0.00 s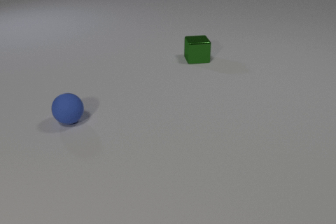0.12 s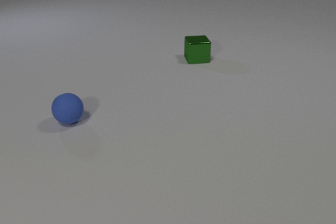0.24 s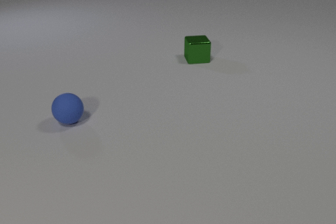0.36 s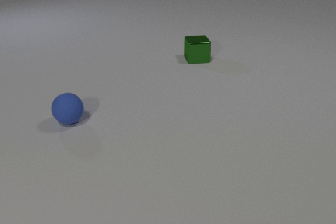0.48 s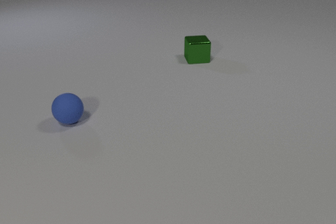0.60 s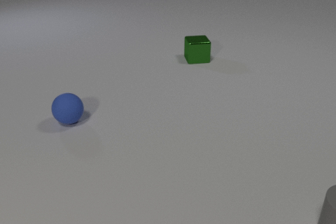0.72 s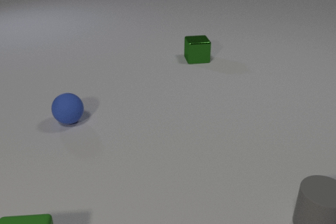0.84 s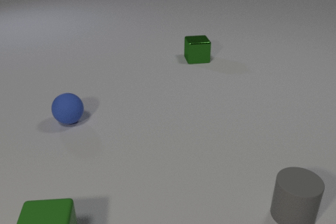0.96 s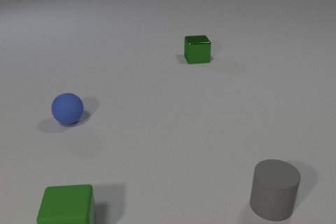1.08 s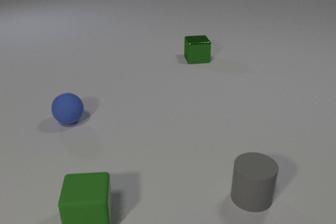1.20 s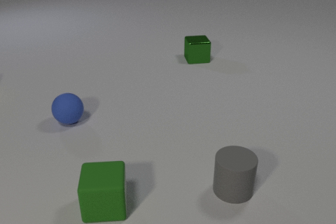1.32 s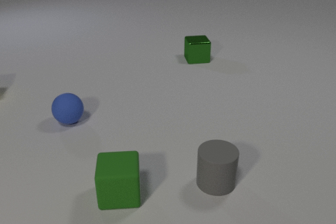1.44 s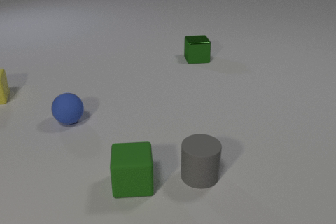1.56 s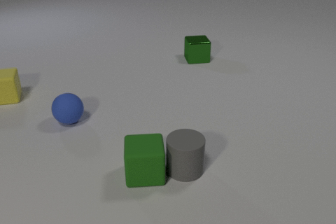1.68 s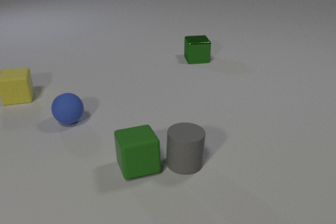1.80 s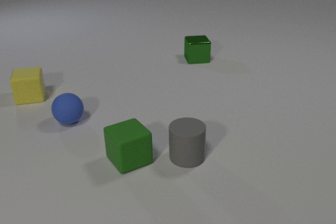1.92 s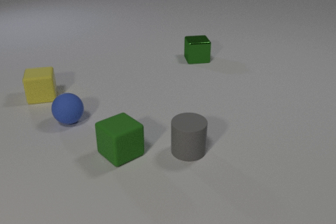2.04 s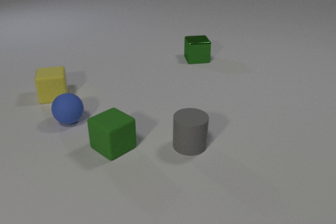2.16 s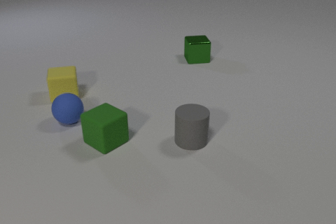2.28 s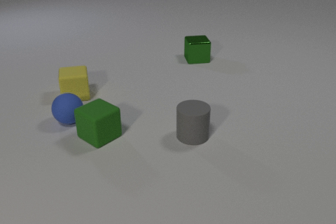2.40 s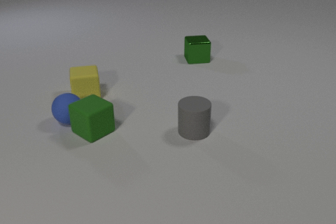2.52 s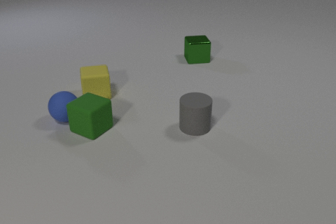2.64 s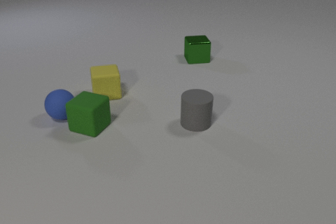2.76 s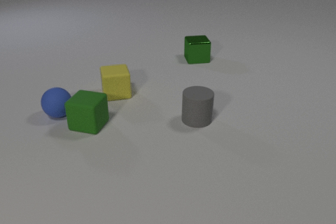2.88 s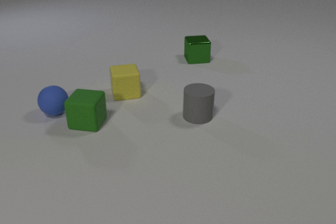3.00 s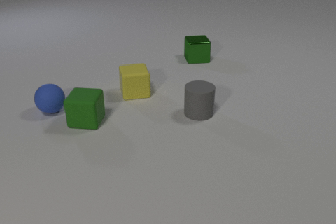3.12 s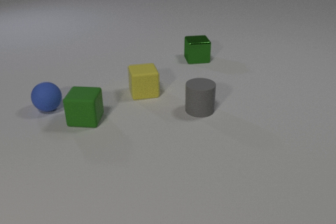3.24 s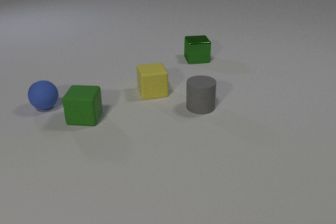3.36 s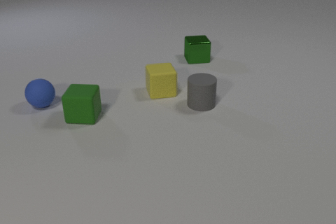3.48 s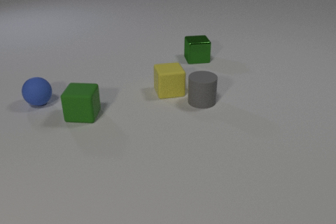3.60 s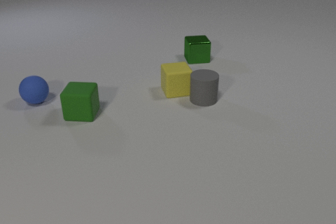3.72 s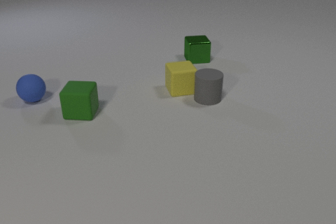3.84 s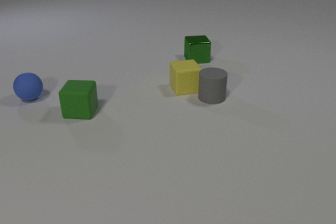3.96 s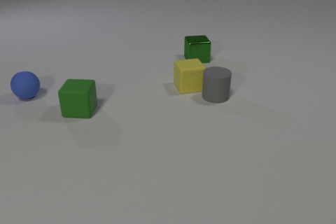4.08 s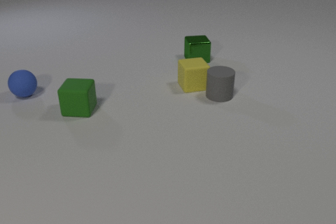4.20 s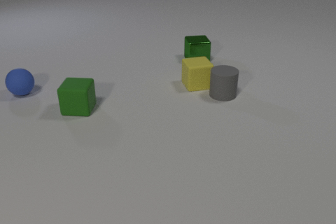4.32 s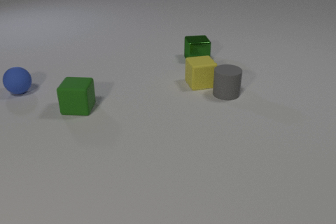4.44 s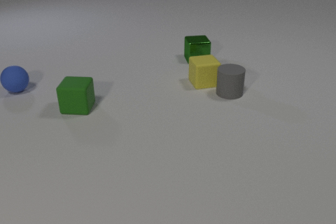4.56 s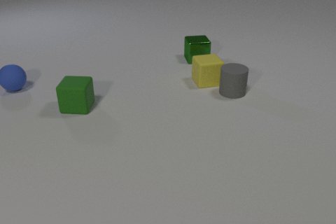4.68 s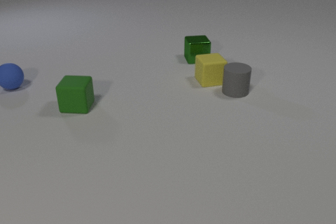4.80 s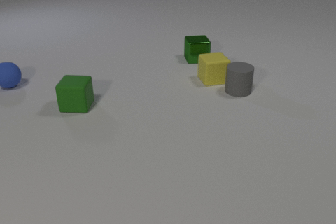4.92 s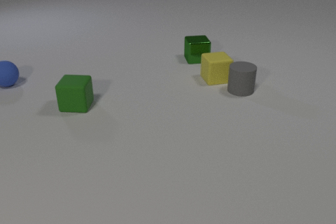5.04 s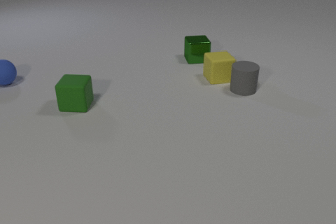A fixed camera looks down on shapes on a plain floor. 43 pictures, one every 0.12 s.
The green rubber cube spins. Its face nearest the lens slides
to the right.
The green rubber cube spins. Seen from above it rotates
counterclockwise.
0.00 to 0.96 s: The gray rubber cylinder comes in at the right edge, slides to the left. The green rubber cube comes in at the bottom edge, slides to the right and away from the camera.
0.96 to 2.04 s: The gray rubber cylinder slides to the left and away from the camera. The green rubber cube slides away from the camera, spins counterclockwise seen from above by about 45 degrees, its near face sliding to the right. The yellow rubber cube comes in at the left edge, slides to the right. The gray rubber cylinder and the green rubber cube collide.
2.04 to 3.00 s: The gray rubber cylinder slides away from the camera. The green rubber cube slides away from the camera and to the left, spins counterclockwise seen from above by about 30 degrees, its near face sliding to the right. The blue rubber sphere rolls away from the camera and to the left. The yellow rubber cube slides to the right. The green rubber cube and the blue rubber sphere collide.
3.00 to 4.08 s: The gray rubber cylinder slides away from the camera and to the right. The green rubber cube slides away from the camera. The blue rubber sphere rolls away from the camera and to the left. The yellow rubber cube slides to the right. The gray rubber cylinder and the yellow rubber cube collide.
4.08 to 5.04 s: The gray rubber cylinder slides to the right and away from the camera. The green rubber cube slides away from the camera. The blue rubber sphere rolls away from the camera and to the left. The yellow rubber cube slides to the right and away from the camera.
How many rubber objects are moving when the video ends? 4.
What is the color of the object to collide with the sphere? green.
How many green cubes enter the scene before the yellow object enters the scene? 1.
